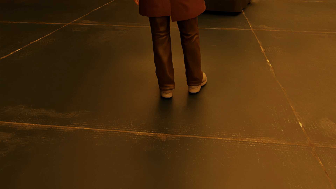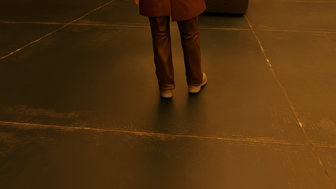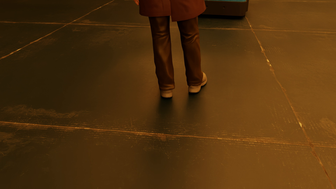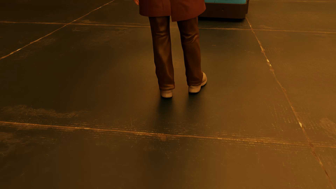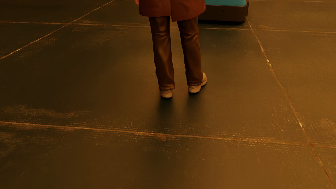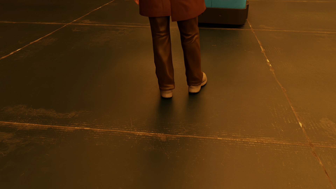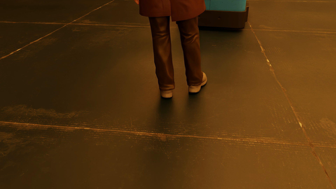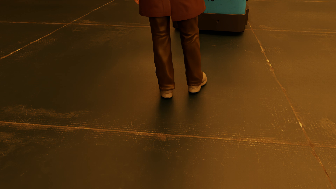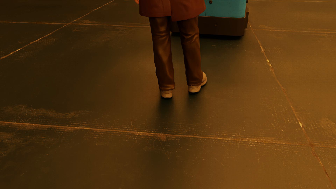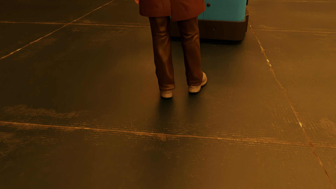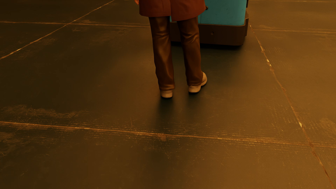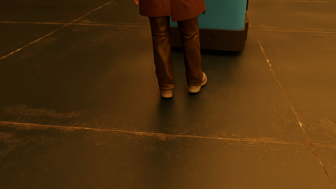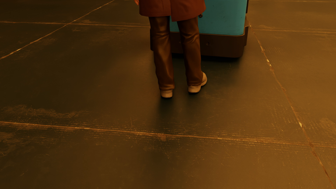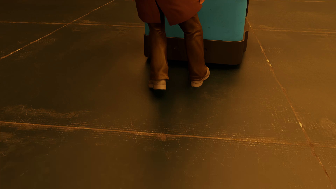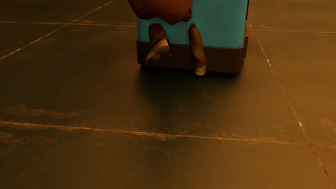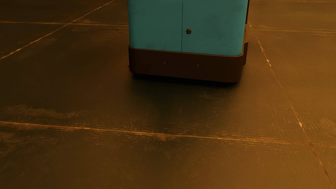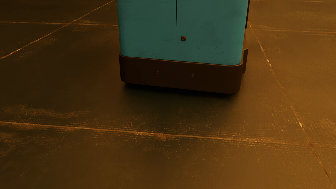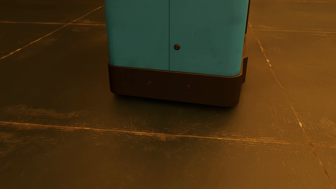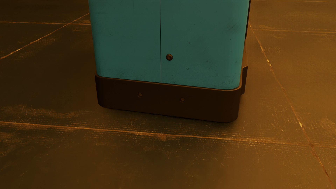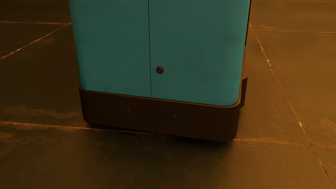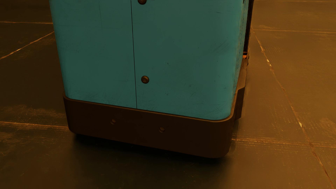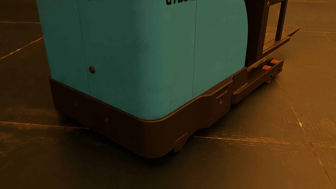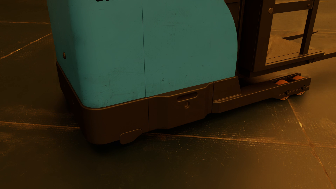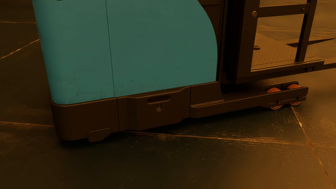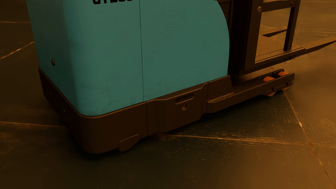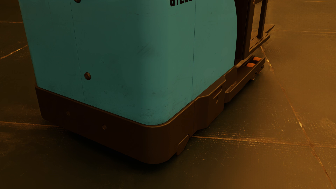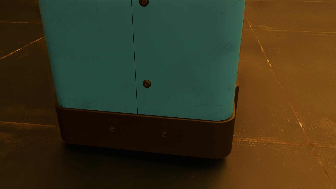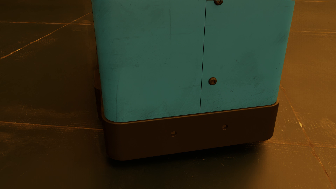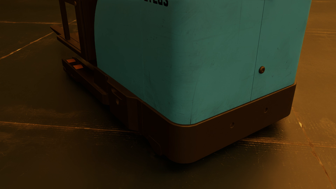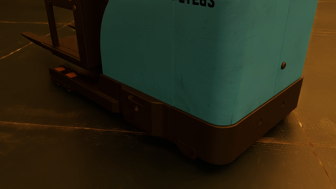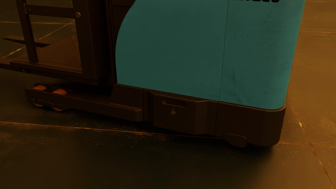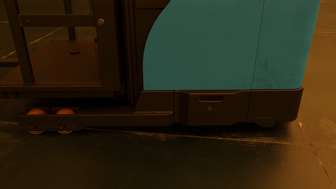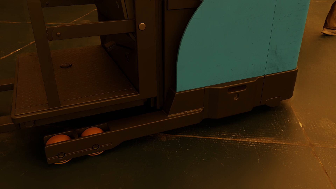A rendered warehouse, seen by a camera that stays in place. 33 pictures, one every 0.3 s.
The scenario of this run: Near miss between a forklift and a person.
